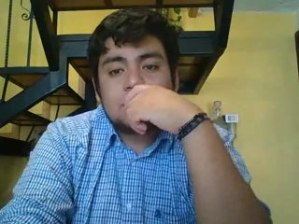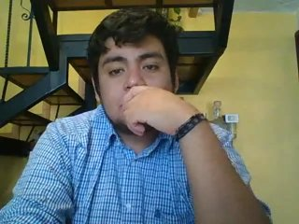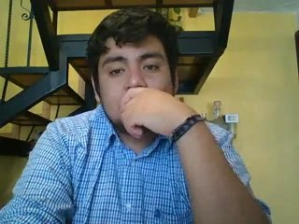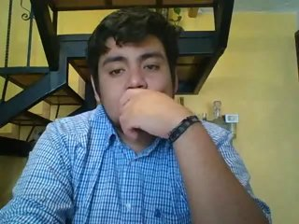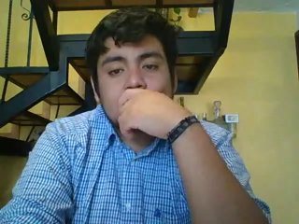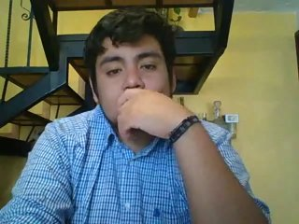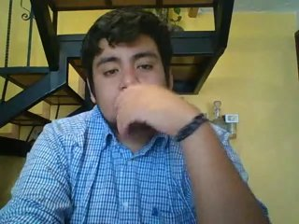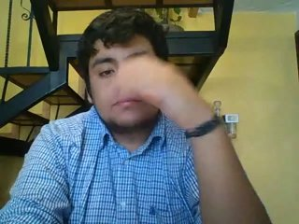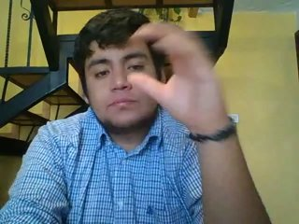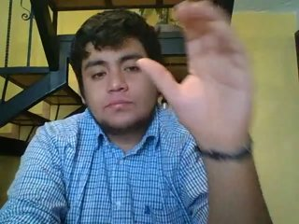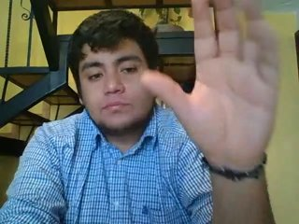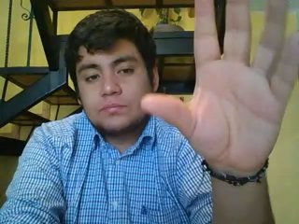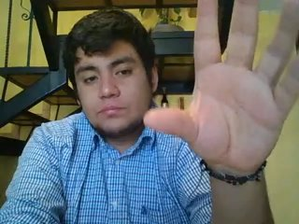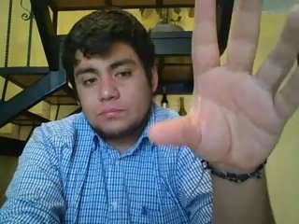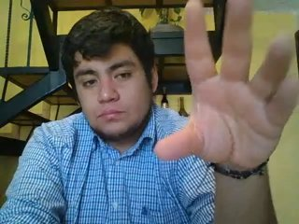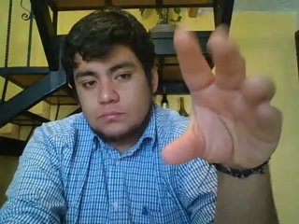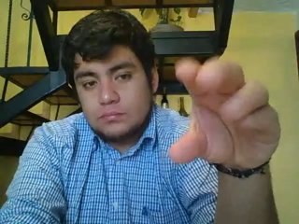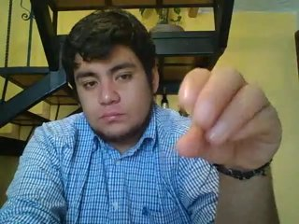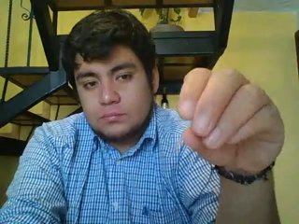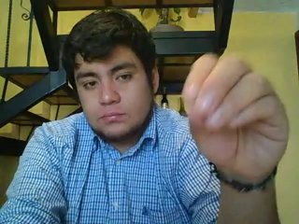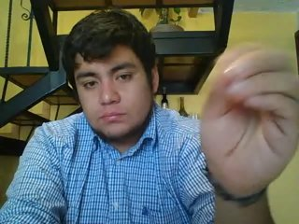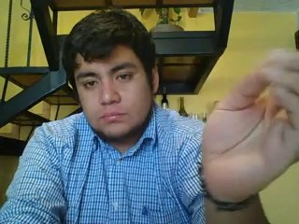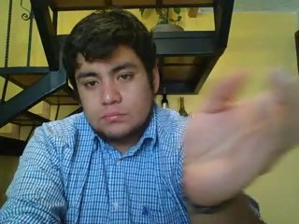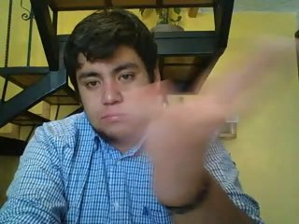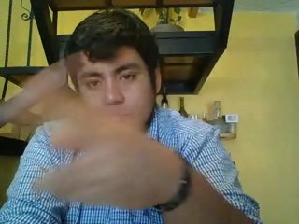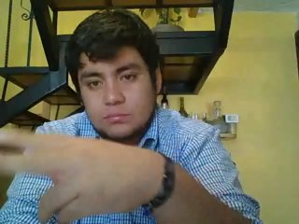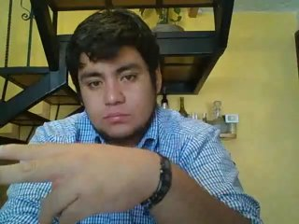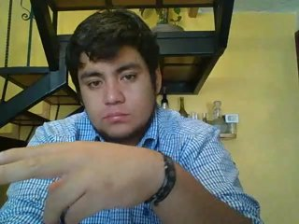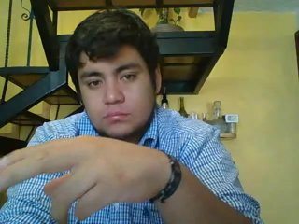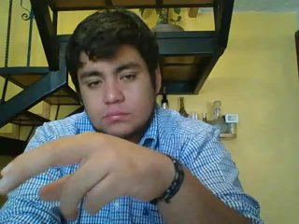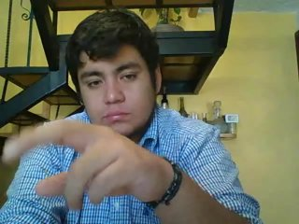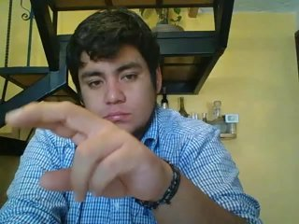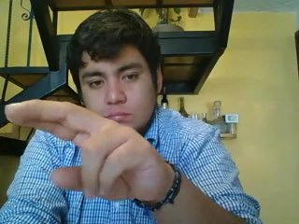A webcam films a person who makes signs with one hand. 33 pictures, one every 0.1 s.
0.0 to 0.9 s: Non-gesture.
1.0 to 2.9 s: On the screen the hand sweeps to the left. The name of the sign: Throw right.
